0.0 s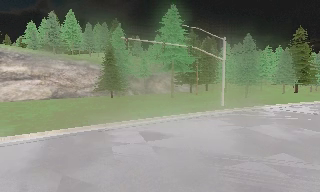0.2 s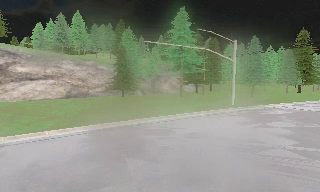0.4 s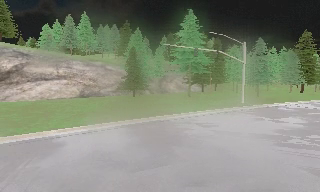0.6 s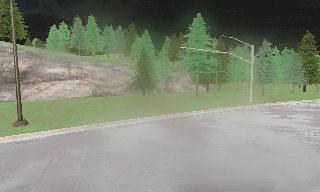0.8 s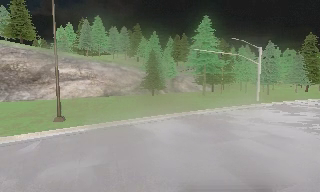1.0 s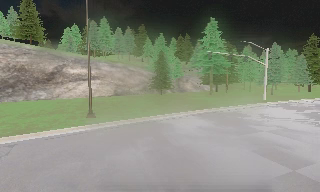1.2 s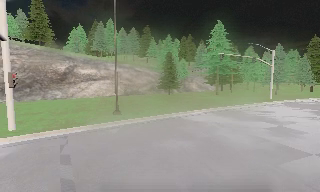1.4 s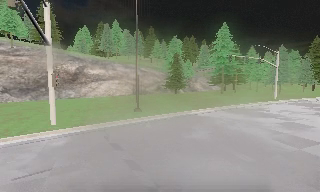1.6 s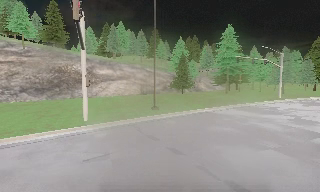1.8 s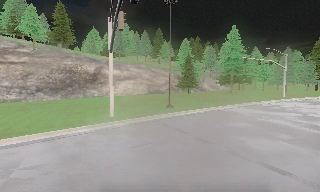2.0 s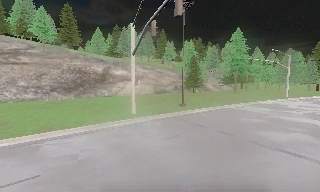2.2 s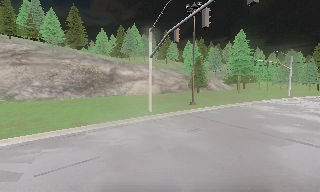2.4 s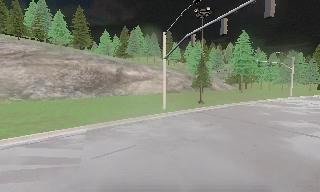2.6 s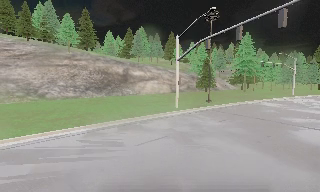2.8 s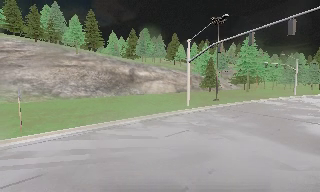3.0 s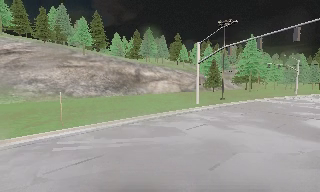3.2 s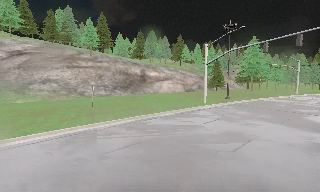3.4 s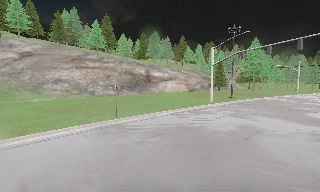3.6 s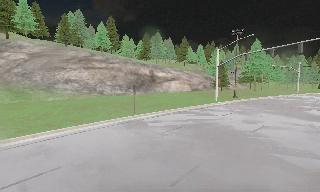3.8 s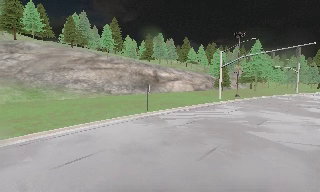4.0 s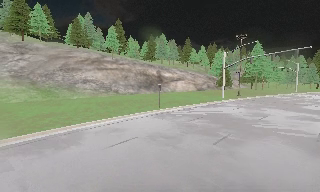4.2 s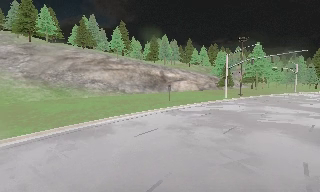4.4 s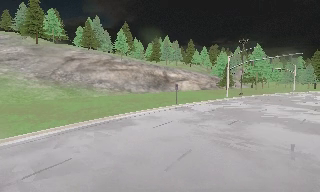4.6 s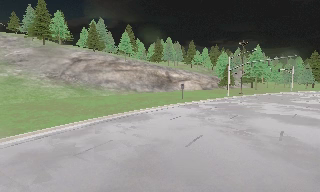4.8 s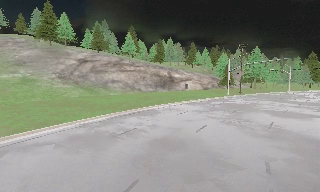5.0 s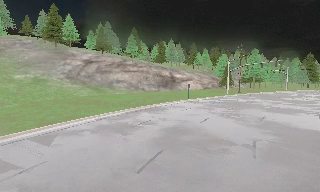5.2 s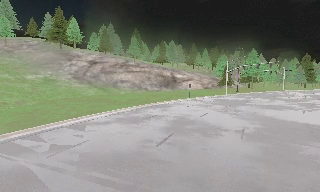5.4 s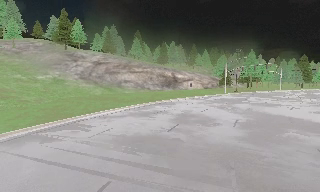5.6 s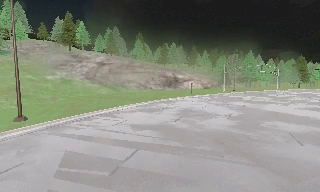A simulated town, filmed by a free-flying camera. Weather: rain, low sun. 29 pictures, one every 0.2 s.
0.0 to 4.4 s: The camera travels to its left and backward, about 45 m, so close, fixed things drift to the right.
4.4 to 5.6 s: The camera travels backward, about 14 m, so what stands in front gets smaller.
The film runs forward here.
